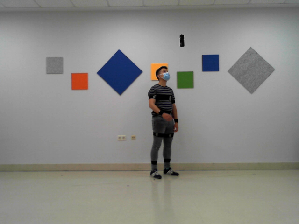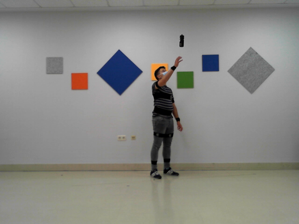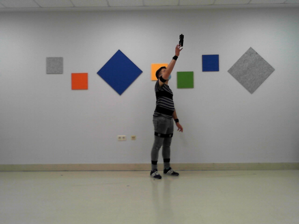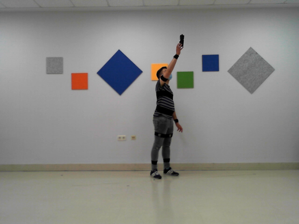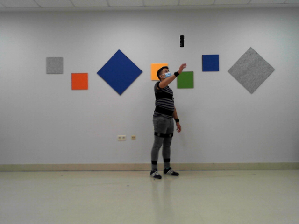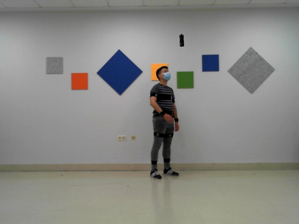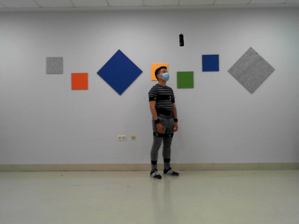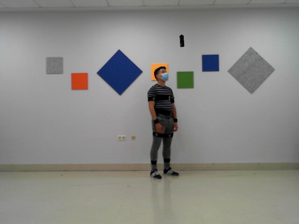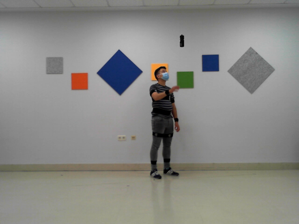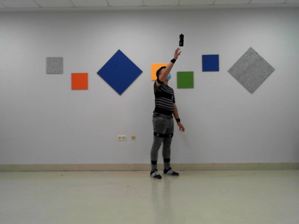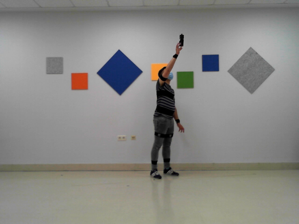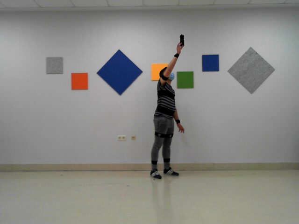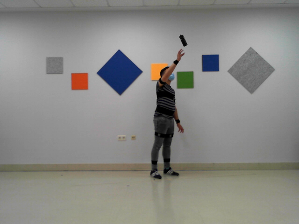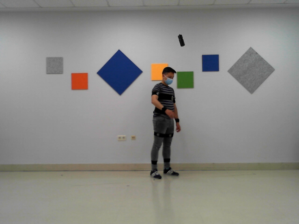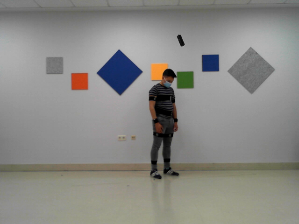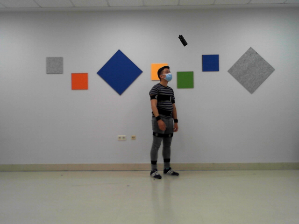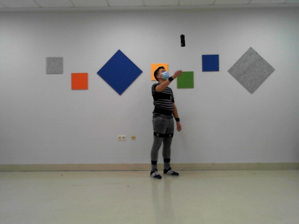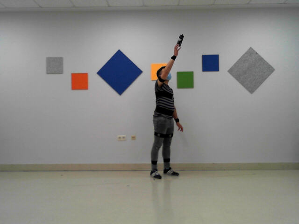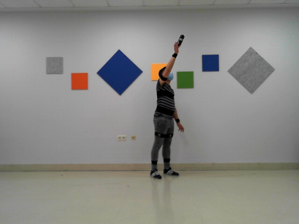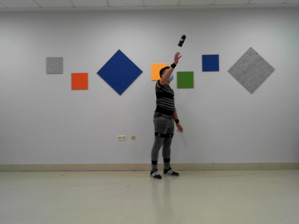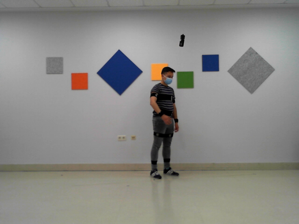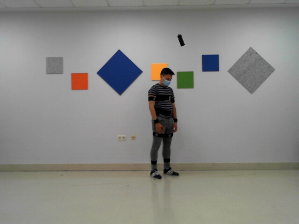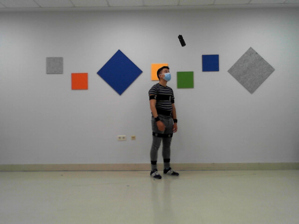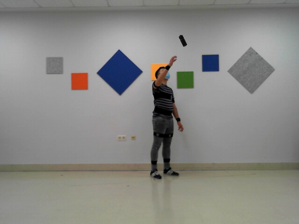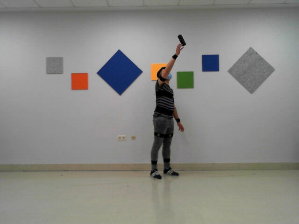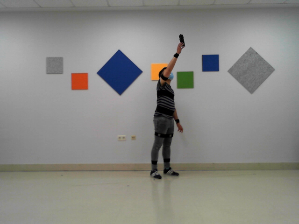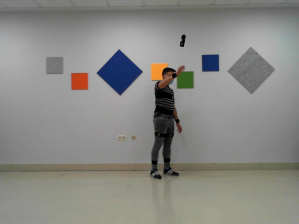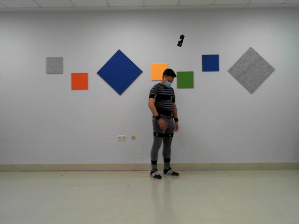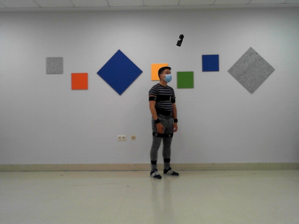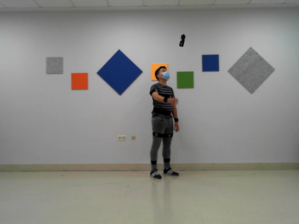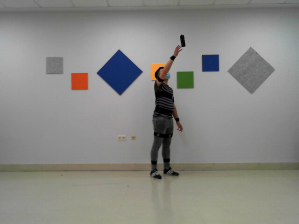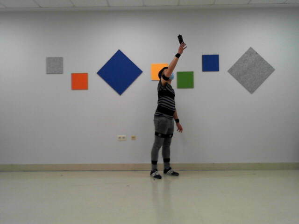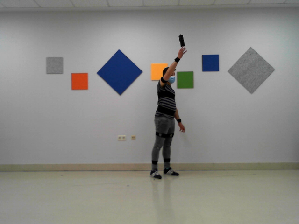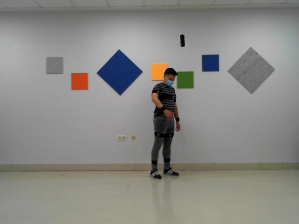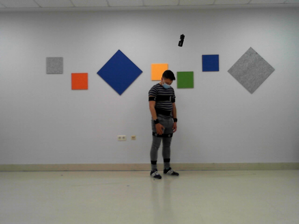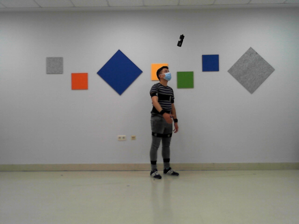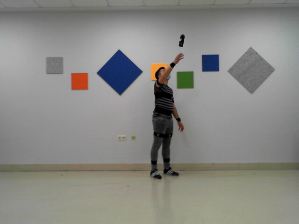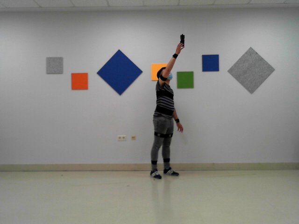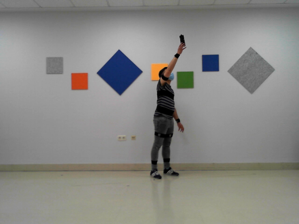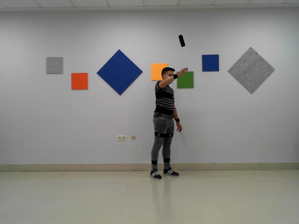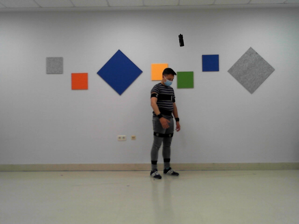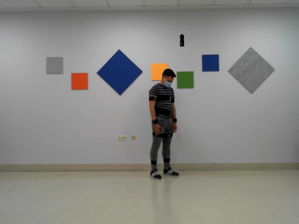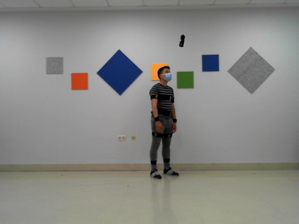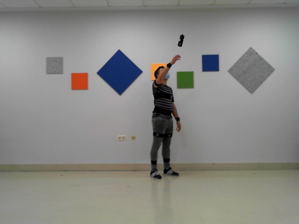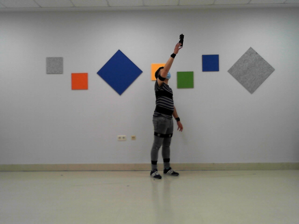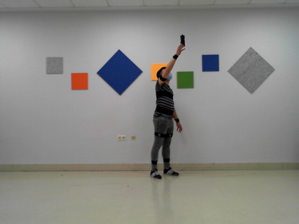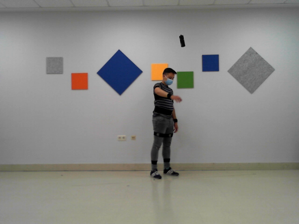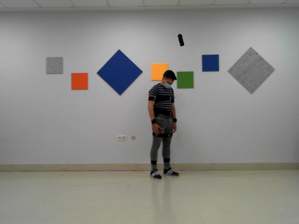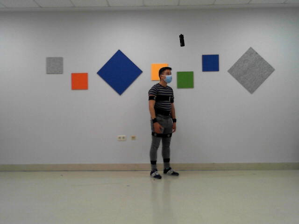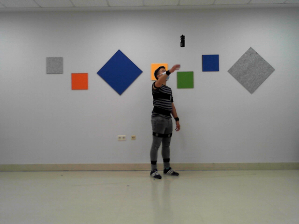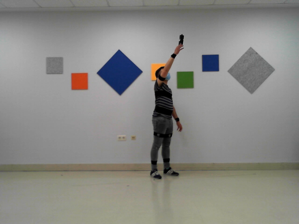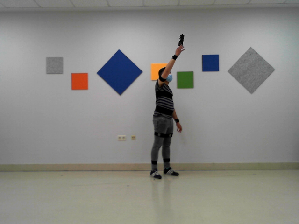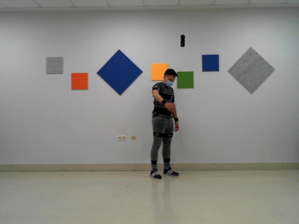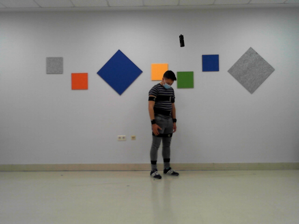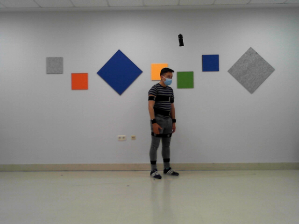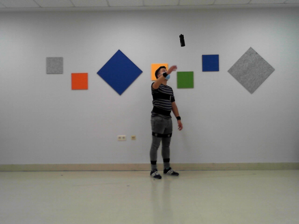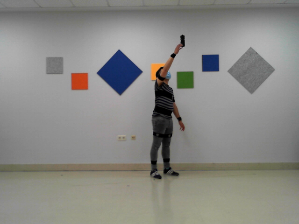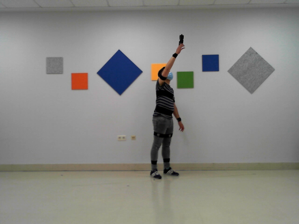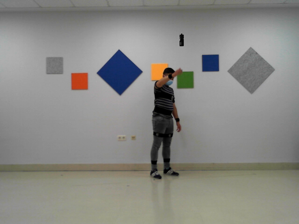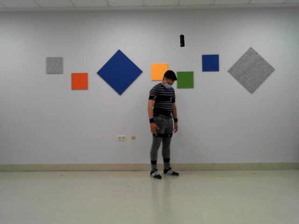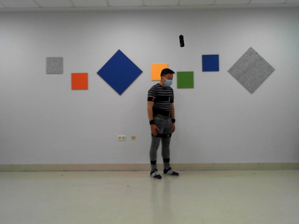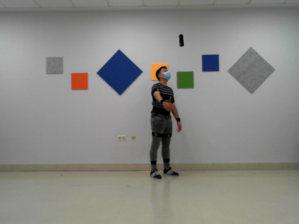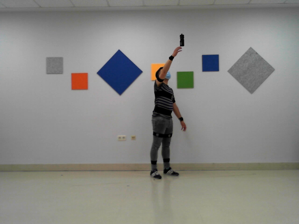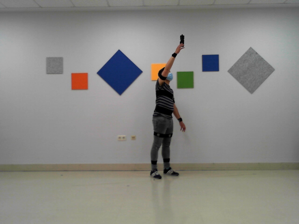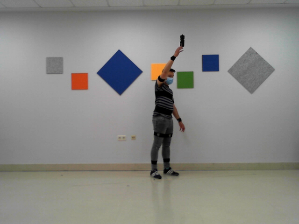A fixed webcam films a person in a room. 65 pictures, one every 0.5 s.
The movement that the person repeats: Reach up for a bottle in a high position, right hand.
